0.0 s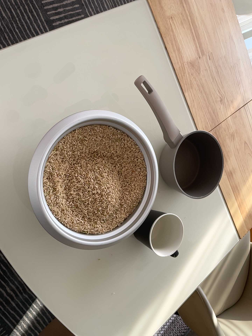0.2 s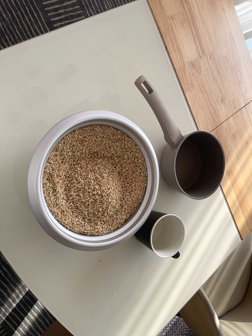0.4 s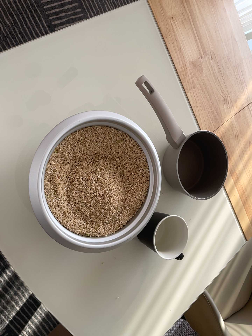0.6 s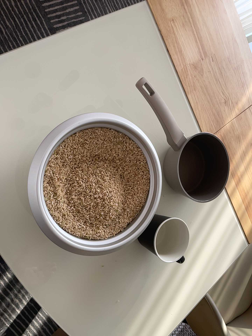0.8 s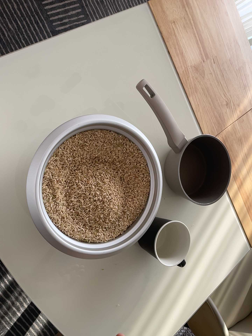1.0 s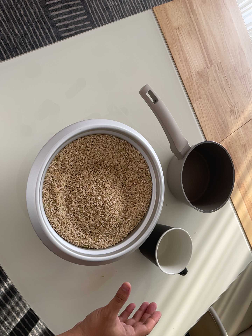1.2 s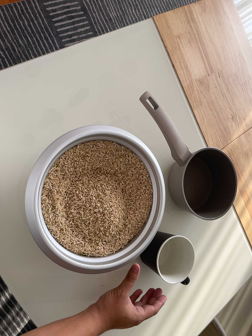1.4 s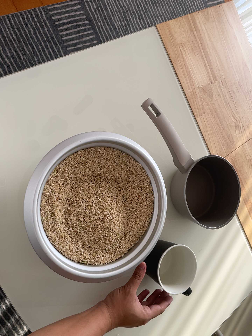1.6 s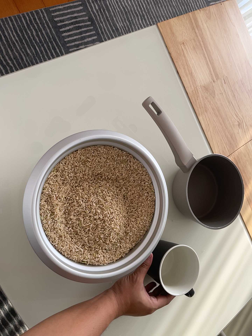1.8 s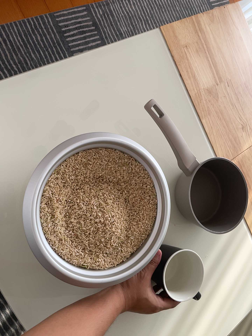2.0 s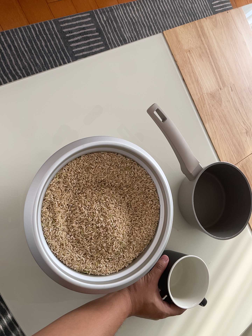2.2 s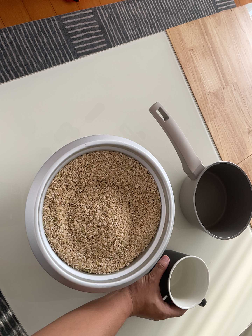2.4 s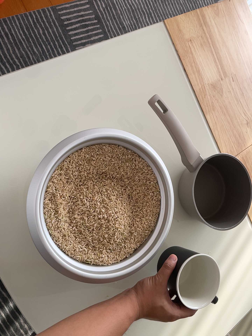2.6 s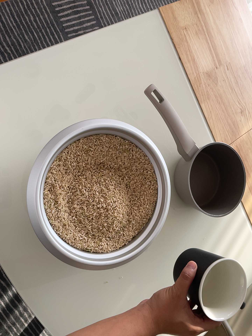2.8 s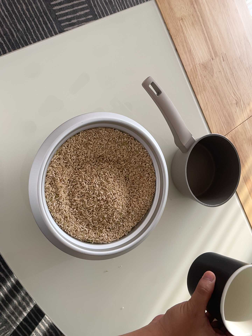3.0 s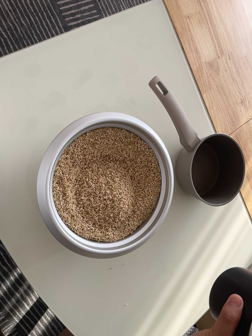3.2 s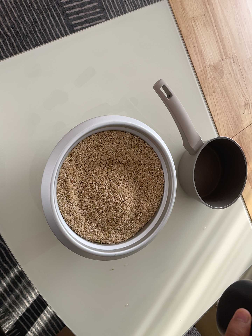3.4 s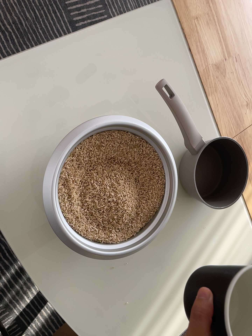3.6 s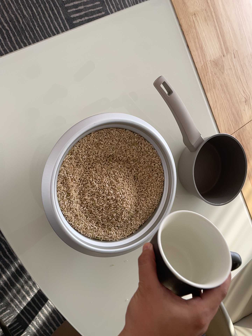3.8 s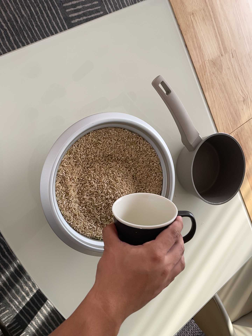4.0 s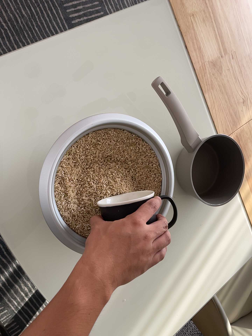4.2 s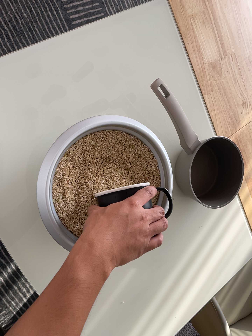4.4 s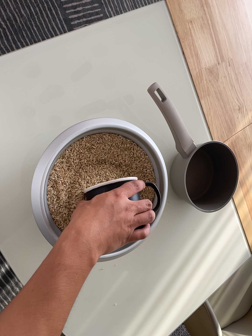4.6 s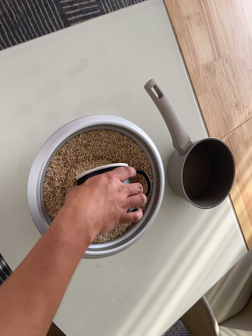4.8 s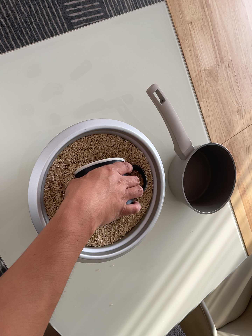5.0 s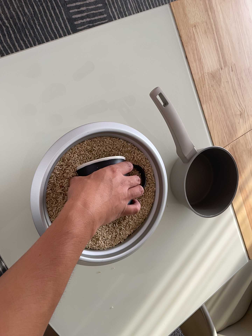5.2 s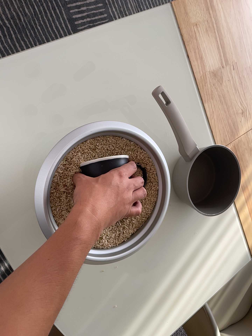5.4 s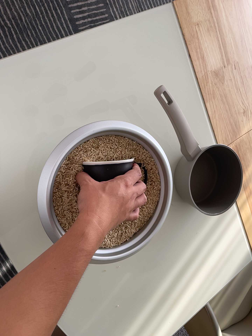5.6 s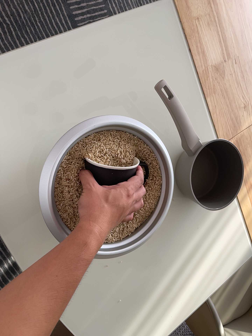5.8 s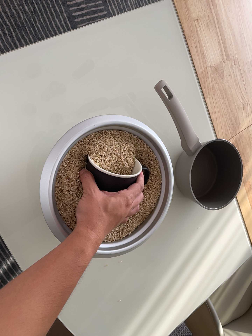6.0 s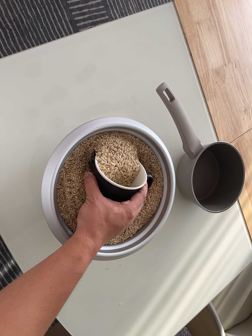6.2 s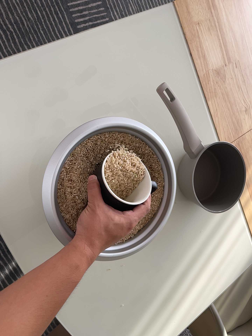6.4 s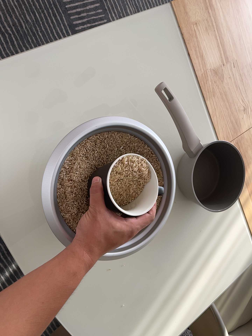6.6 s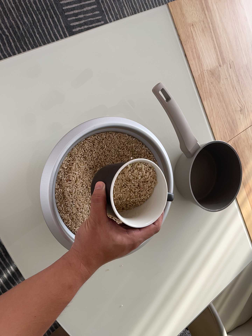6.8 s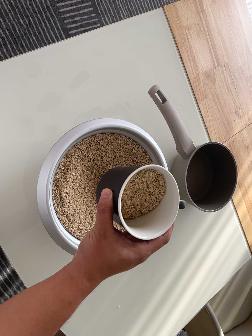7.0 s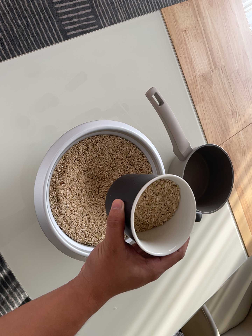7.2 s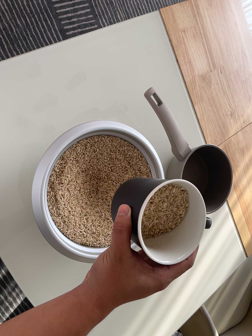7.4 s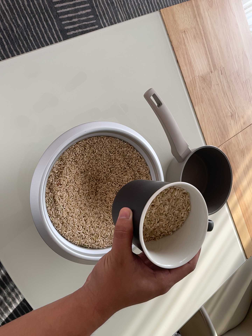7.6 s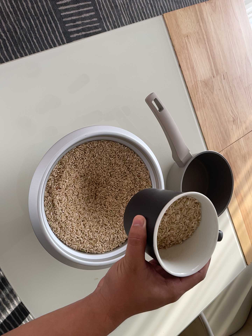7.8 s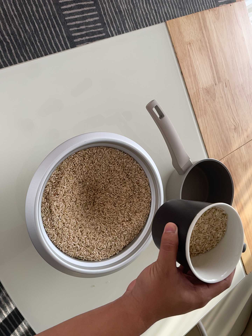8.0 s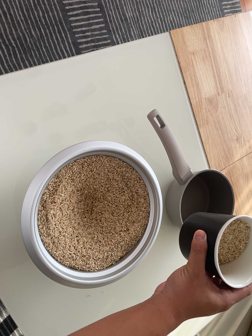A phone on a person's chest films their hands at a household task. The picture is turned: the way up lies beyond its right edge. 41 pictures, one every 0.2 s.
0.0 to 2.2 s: The camera's aim tips toward the top of its view by about 10 degrees, and the scene shifts downward.
2.2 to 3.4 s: The camera's aim tips toward the bottom of its view by about 10 degrees, and the scene shifts upward.
3.4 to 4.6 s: The camera keeps its place and its aim.
4.6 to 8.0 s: The camera shifts only a little, or ends up much as it began.
The film runs forward here.
